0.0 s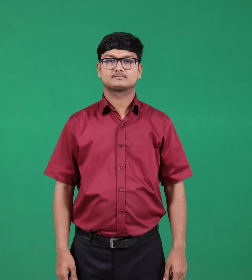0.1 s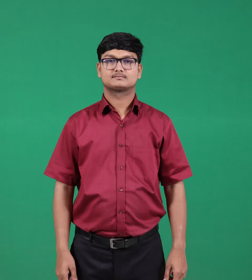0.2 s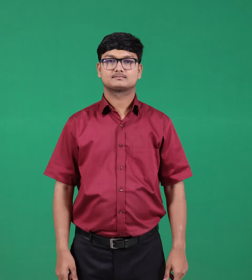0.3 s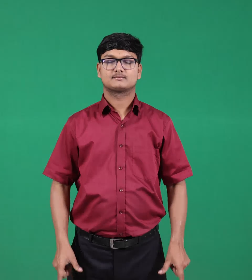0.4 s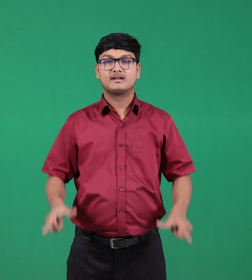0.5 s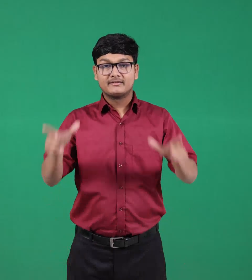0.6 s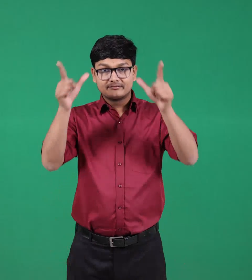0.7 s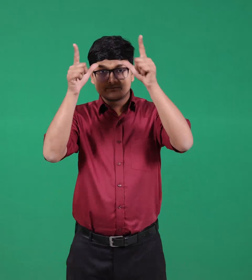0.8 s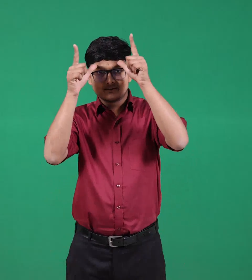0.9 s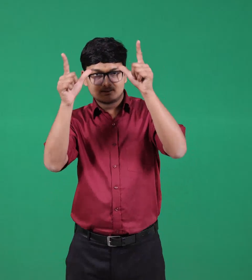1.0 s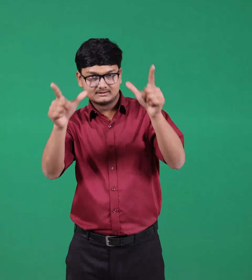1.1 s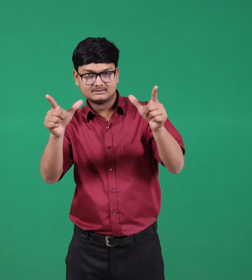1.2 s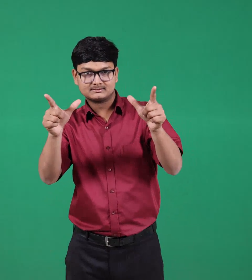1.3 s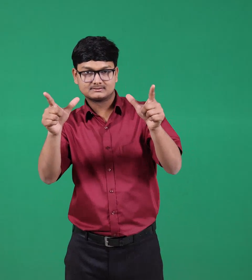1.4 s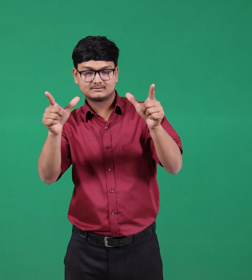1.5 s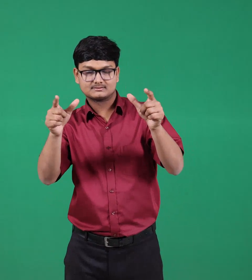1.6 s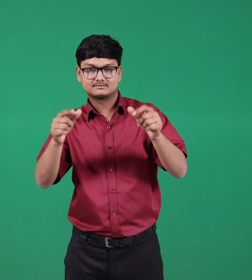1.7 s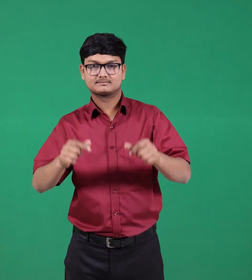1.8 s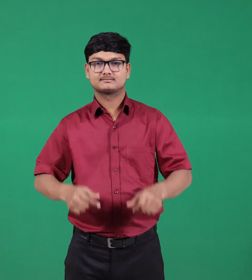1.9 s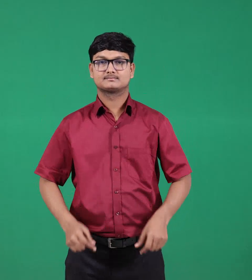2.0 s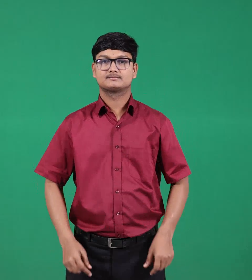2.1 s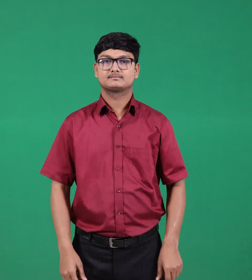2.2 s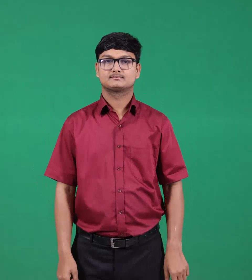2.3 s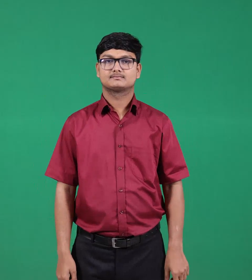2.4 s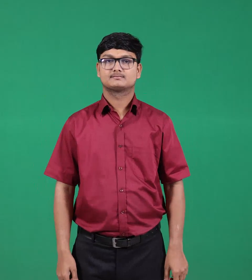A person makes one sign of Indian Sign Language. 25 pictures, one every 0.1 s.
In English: fool
